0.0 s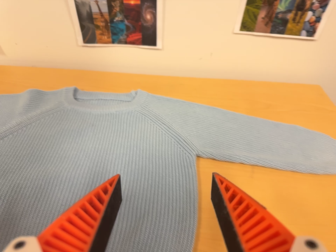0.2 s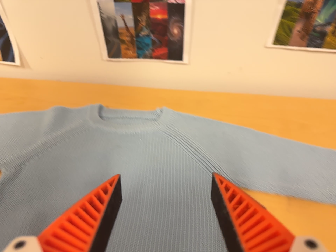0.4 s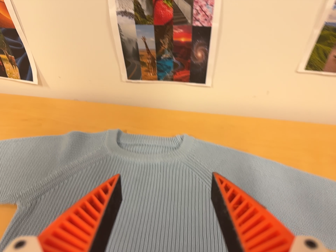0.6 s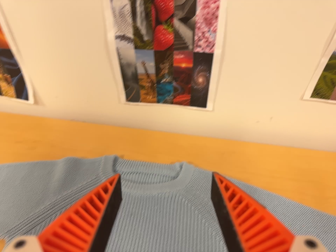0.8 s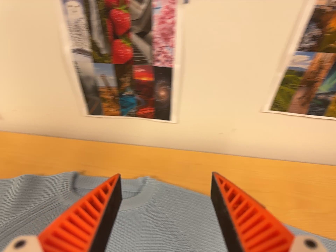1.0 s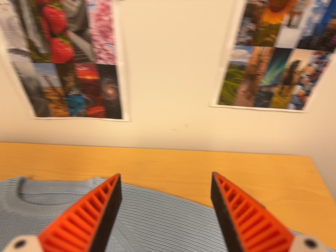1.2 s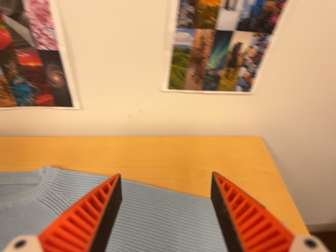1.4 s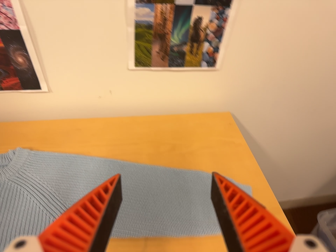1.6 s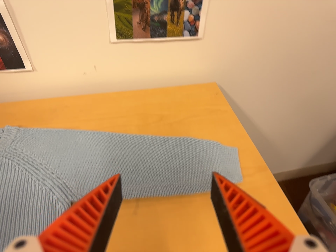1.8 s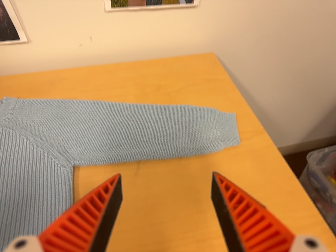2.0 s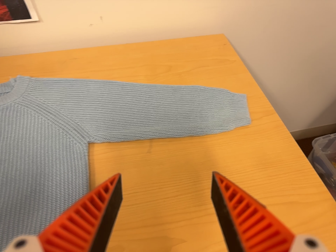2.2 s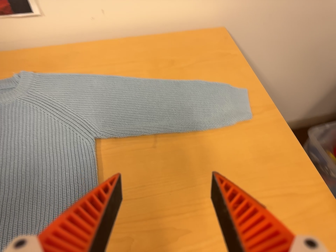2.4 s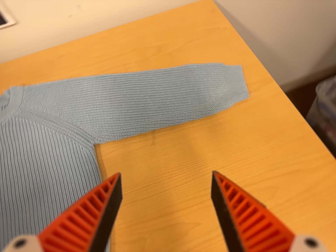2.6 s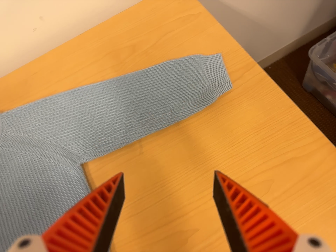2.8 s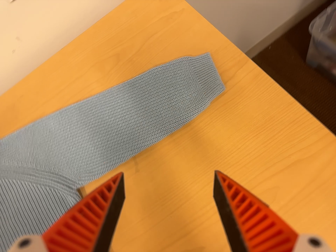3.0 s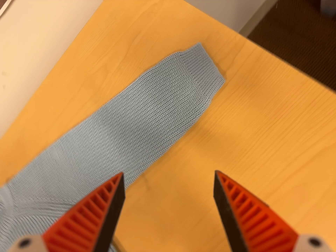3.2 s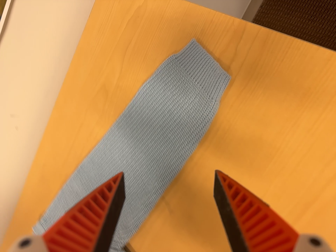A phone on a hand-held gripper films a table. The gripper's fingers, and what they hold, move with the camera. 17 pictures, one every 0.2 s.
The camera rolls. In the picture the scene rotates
counterclockwise.
0.0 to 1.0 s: The camera travels toward the top of its view and forward, about 22 cm, so close, fixed things drift downward.
1.0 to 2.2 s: The camera travels toward the bottom of its view and to its right, about 18 cm, so close, fixed things drift upward. Its aim tips toward the bottom of its view by about 15 degrees, and the scene shifts upward. It rolls about its line of sight by about 10 degrees, and the scene rotates counterclockwise.
2.2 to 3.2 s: The camera pans to its left by about 20 degrees. It travels toward the top of its view, to its right and forward, about 28 cm. Its aim tips toward the bottom of its view by about 20 degrees. It rolls about its line of sight by about 50 degrees, and the scene rotates counterclockwise.
The film runs forward here.
